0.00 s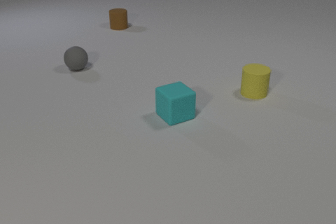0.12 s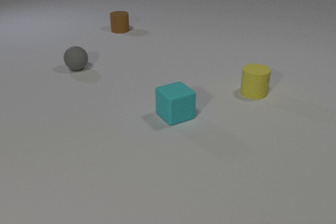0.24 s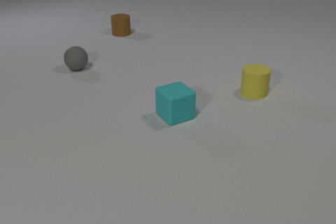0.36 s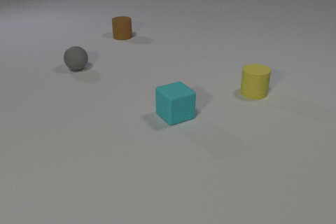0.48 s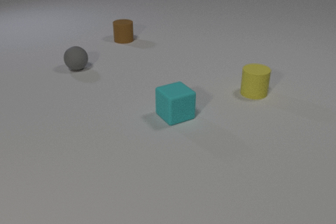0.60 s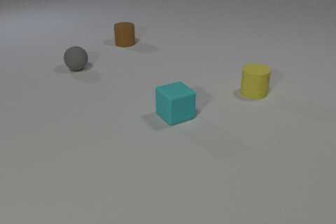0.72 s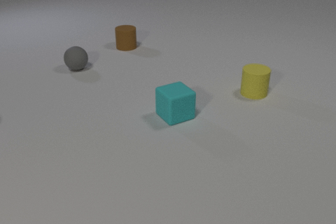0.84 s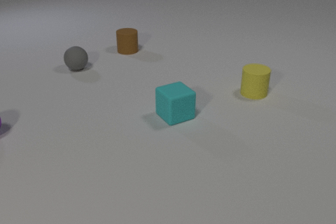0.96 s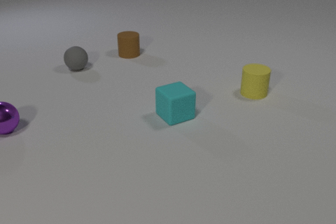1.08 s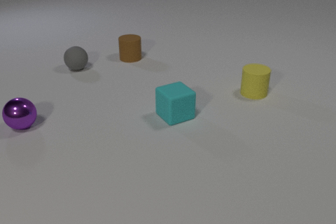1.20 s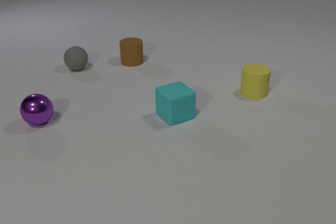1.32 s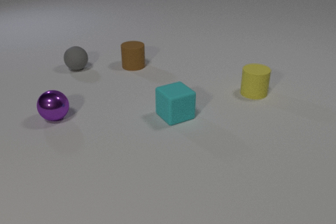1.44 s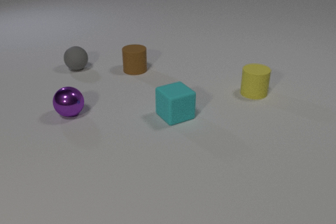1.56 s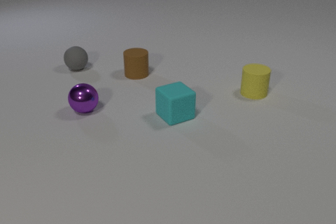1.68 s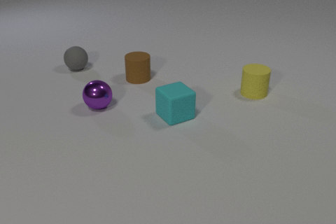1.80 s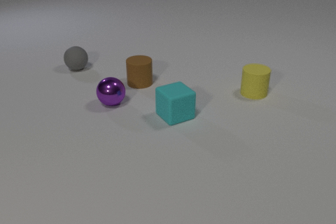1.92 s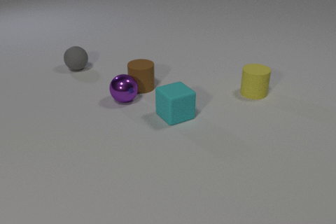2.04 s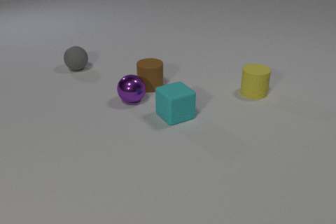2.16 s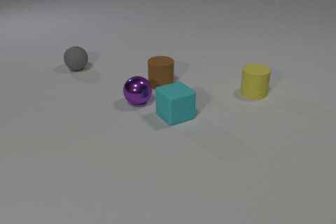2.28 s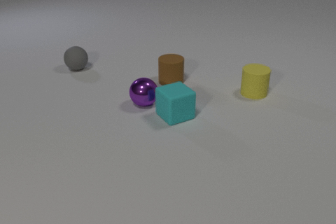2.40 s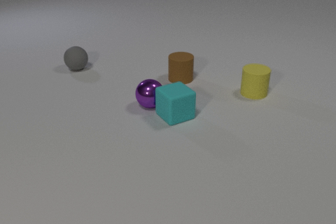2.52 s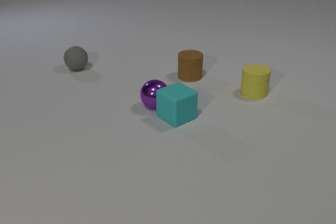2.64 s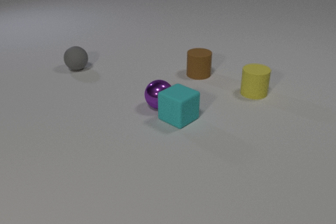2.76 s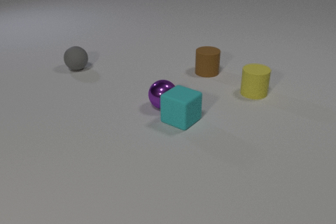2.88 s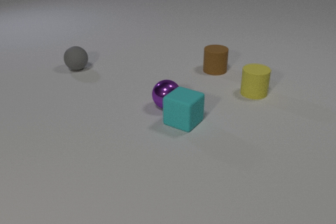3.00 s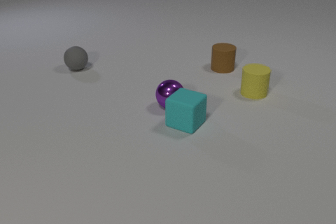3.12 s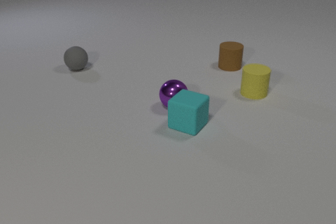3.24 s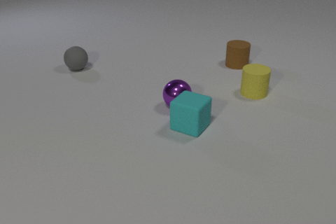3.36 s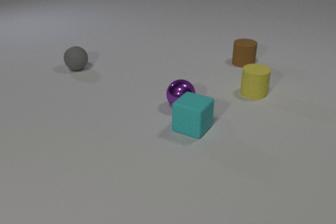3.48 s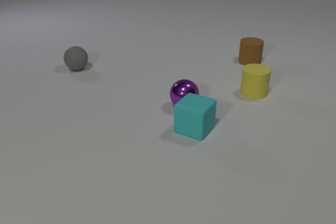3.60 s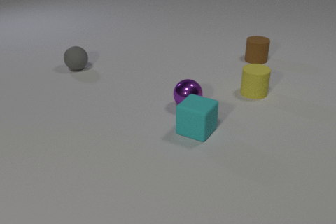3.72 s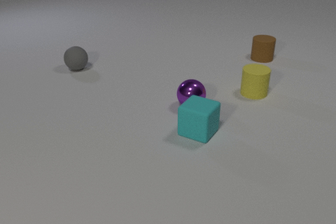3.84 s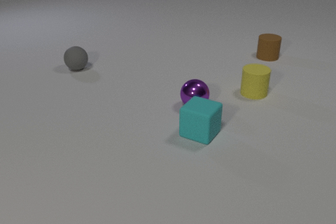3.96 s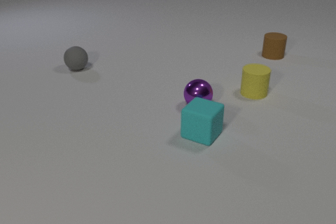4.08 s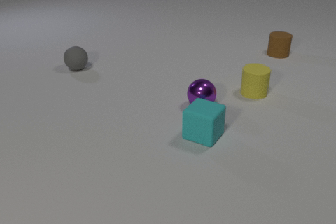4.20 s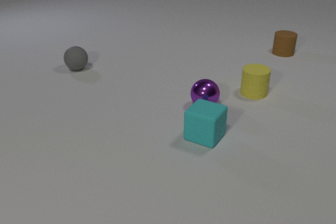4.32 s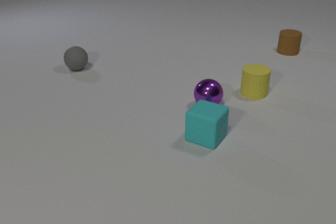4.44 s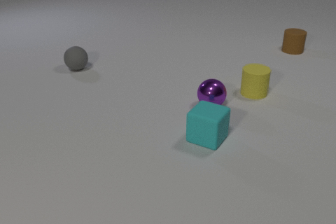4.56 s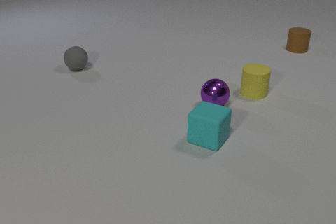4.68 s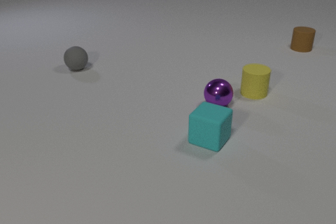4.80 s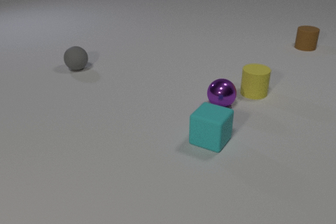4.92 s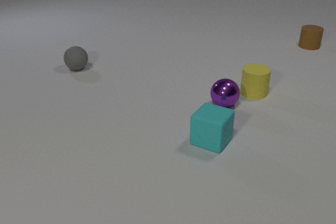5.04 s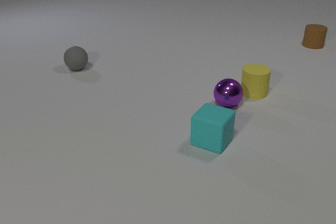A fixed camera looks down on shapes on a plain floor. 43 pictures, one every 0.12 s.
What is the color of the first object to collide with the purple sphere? brown.
What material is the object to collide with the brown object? metal.
Are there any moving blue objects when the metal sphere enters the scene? no.
0.00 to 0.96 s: The purple metal sphere comes in at the left edge, rolls to the right. The brown rubber cylinder slides toward the camera.
0.96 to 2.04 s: The purple metal sphere rolls to the right. The brown rubber cylinder slides toward the camera. The purple metal sphere and the brown rubber cylinder collide.
2.04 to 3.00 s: The purple metal sphere rolls to the right. The brown rubber cylinder slides to the right and away from the camera. The cyan rubber cube slides toward the camera and to the right, spins so that its near face slides to the right, counterclockwise seen from above. The purple metal sphere and the cyan rubber cube collide.
3.00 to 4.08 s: The purple metal sphere rolls to the right. The brown rubber cylinder slides to the right and away from the camera. The cyan rubber cube slides toward the camera and to the right.
4.08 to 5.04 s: The purple metal sphere rolls to the right. The brown rubber cylinder slides away from the camera and to the right. The cyan rubber cube slides toward the camera and to the right.
